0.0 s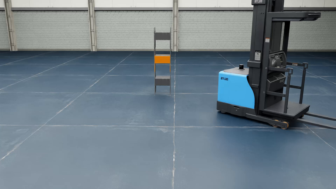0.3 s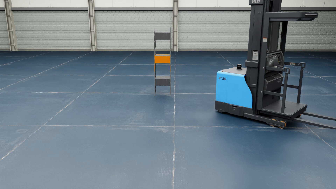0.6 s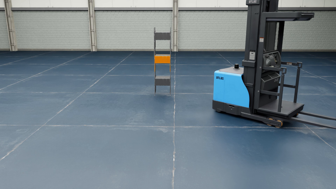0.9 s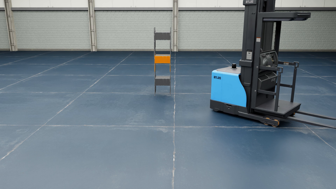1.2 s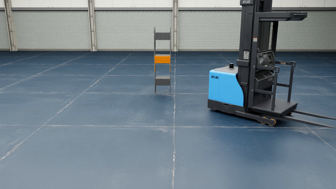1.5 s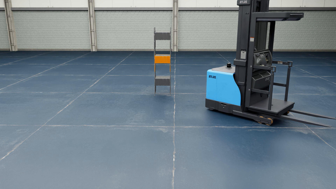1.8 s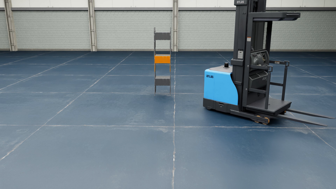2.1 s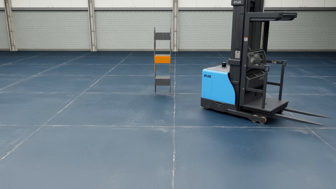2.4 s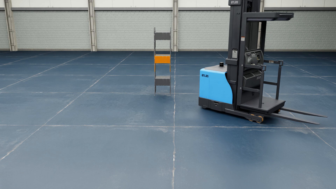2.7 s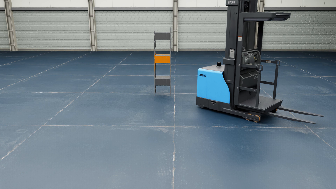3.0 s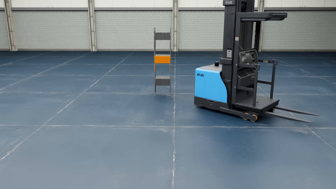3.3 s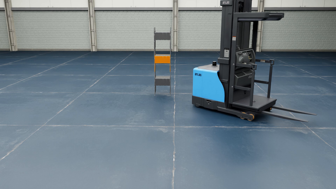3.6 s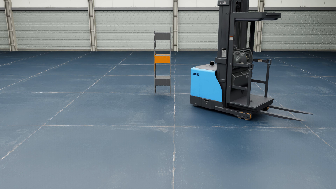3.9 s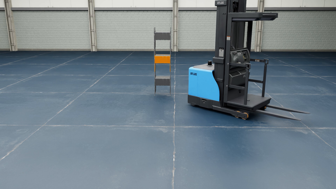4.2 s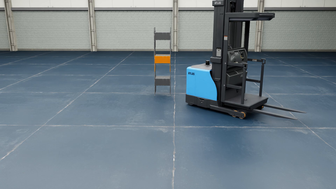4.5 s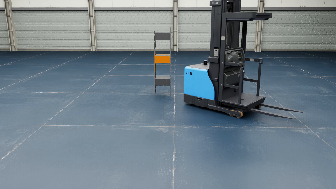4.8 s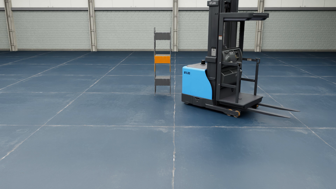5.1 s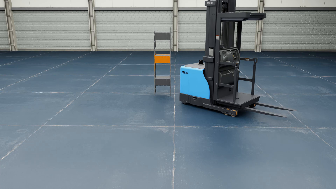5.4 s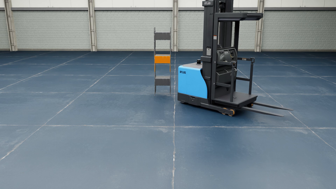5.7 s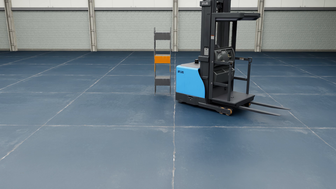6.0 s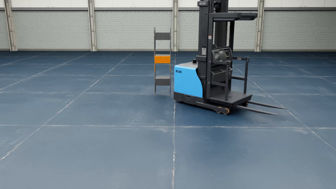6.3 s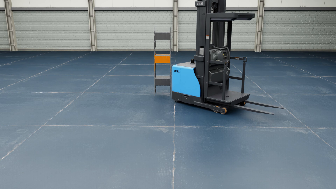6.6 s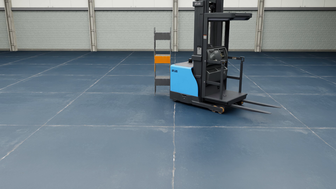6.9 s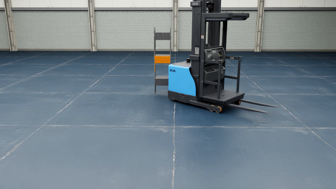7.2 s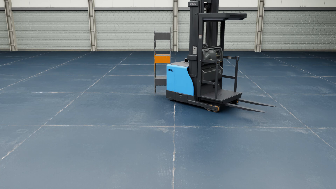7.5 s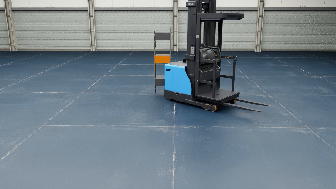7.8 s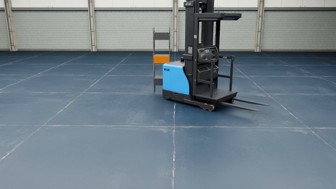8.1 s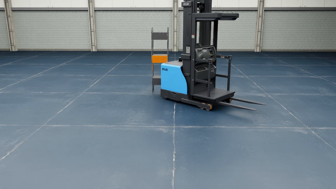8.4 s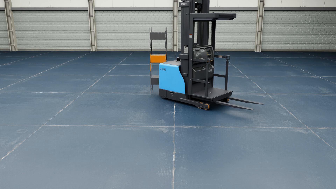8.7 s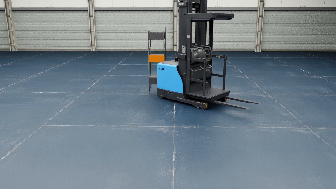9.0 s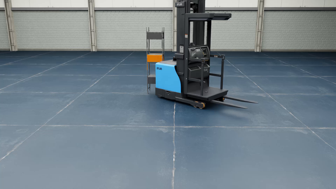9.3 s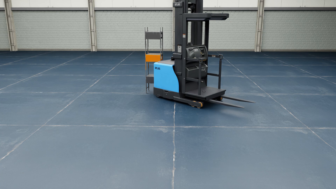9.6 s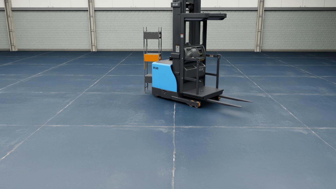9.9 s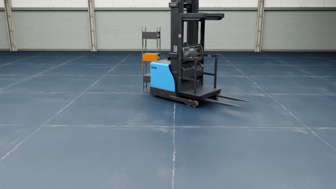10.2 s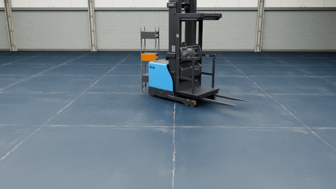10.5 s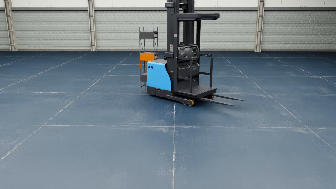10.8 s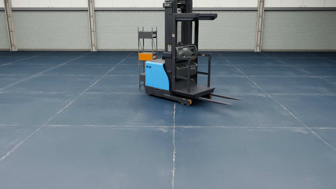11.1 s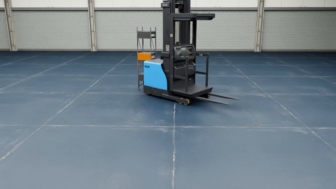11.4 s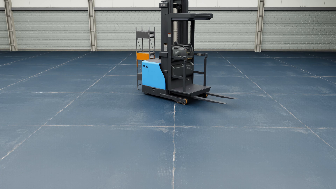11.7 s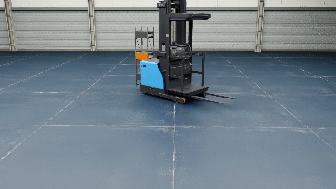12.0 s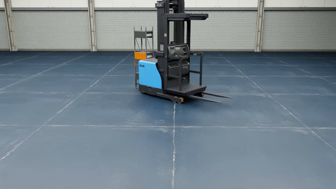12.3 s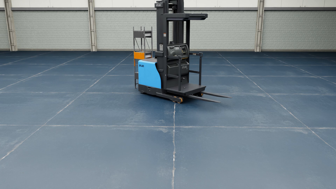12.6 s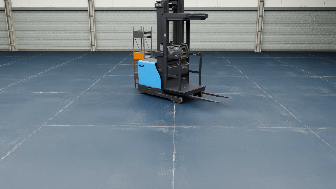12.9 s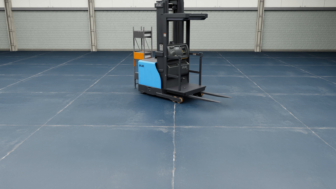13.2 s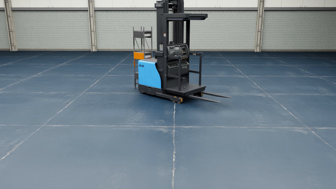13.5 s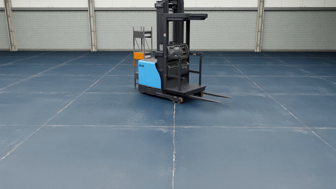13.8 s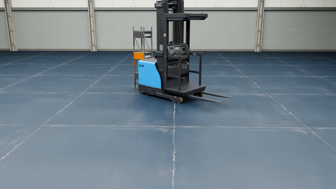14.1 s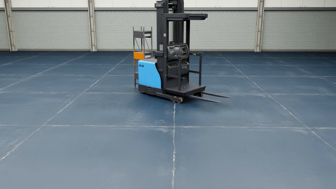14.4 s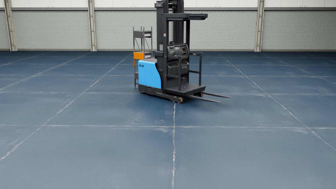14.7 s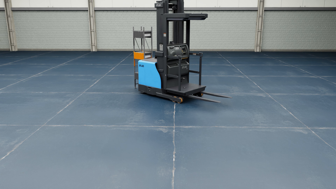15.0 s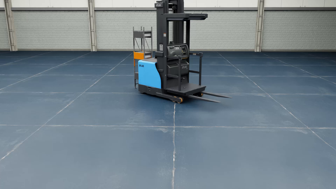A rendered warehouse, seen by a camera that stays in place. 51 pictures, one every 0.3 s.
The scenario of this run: A forklift runs into an object in its way.
